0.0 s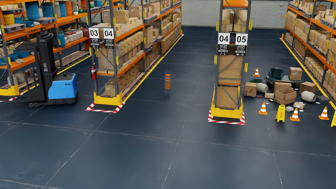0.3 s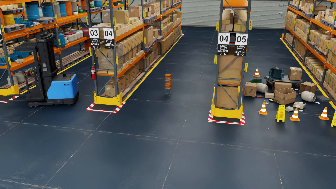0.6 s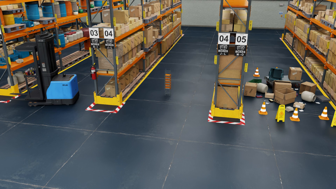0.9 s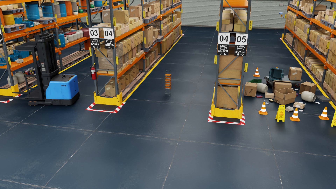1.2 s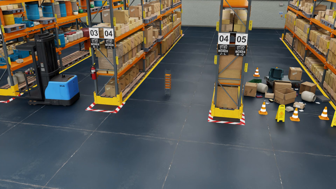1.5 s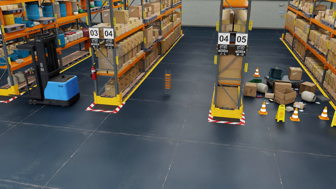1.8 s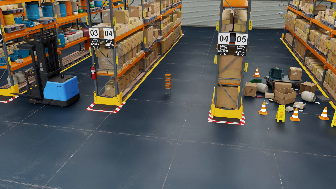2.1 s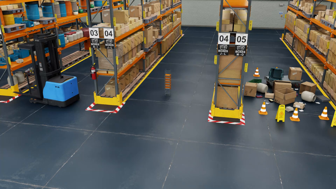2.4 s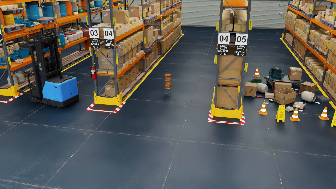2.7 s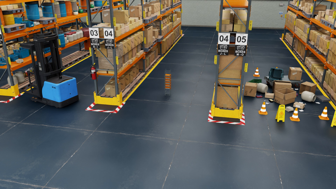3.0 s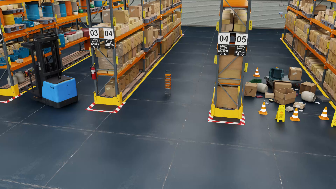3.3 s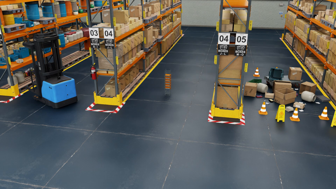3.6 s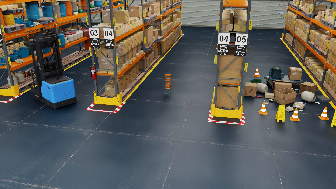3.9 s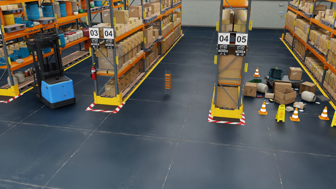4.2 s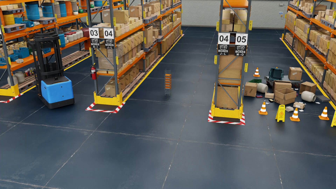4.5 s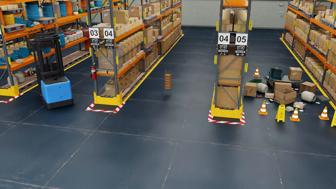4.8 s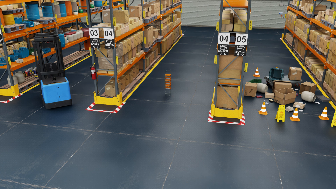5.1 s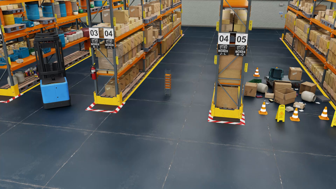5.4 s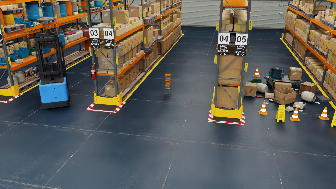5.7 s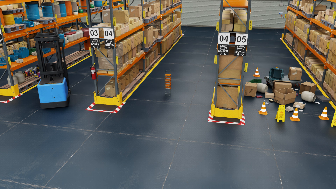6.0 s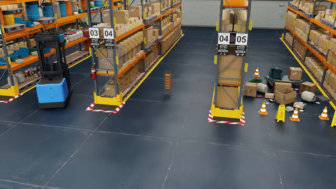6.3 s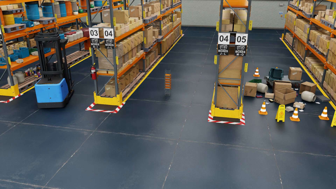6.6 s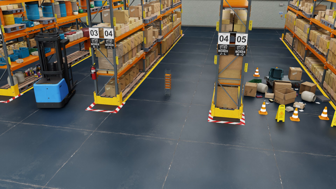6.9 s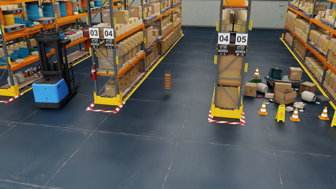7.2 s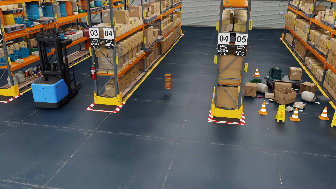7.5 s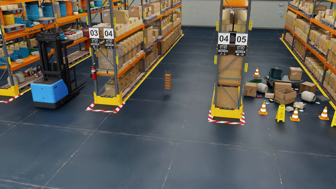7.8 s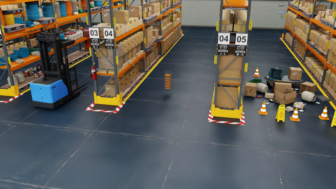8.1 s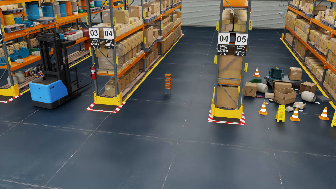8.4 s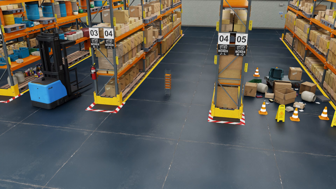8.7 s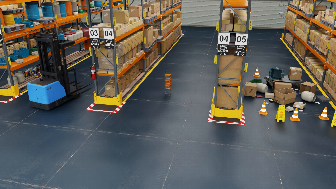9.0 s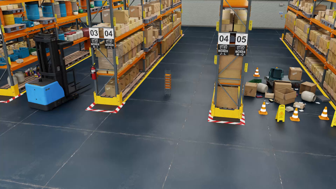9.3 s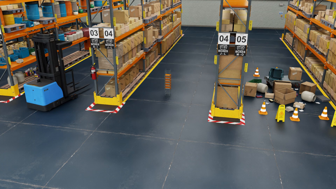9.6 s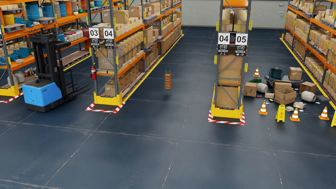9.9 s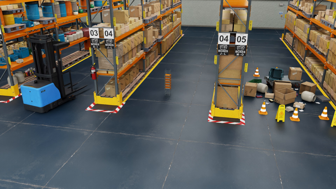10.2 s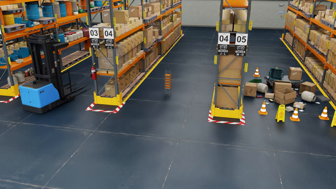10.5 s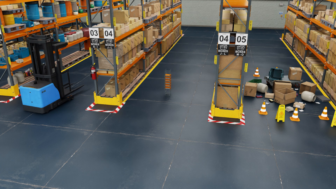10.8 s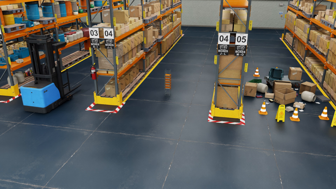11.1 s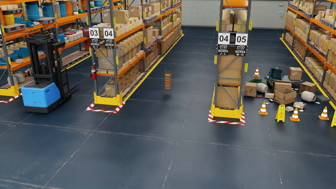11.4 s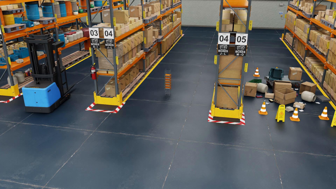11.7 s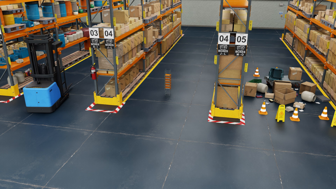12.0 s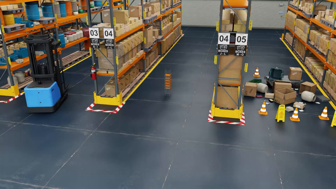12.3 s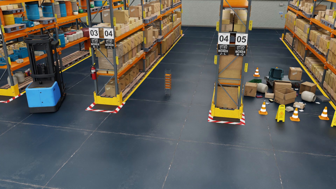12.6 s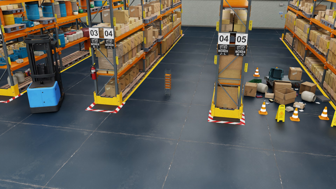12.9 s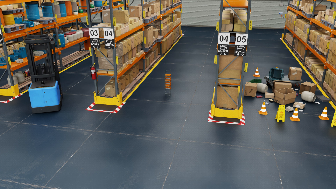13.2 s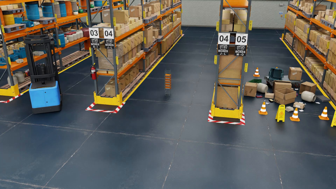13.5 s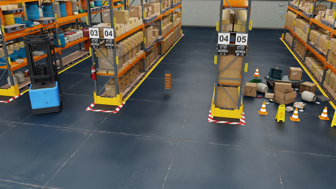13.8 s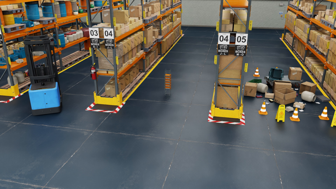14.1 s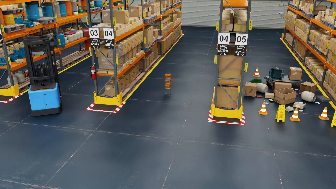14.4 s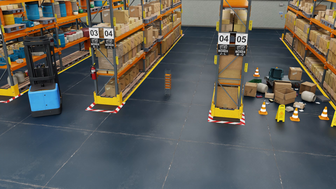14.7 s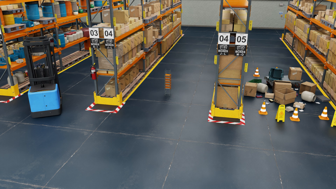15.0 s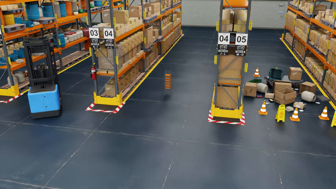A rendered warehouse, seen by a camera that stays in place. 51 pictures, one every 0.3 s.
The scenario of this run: A forklift runs into an object in its way.
